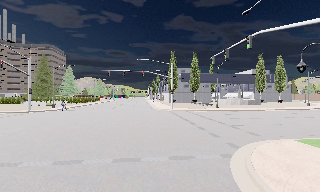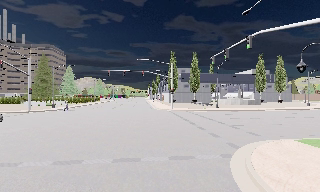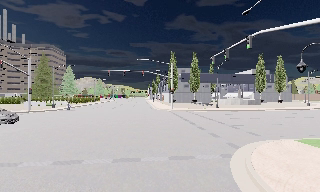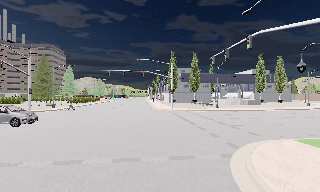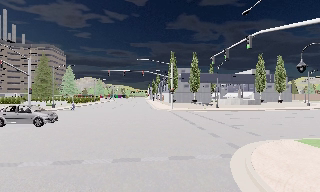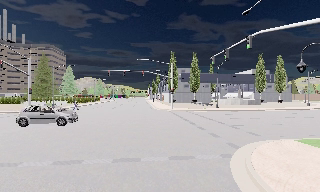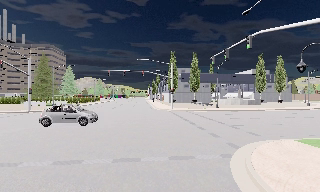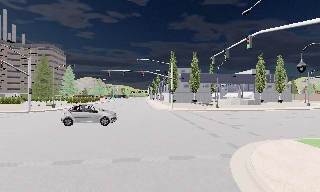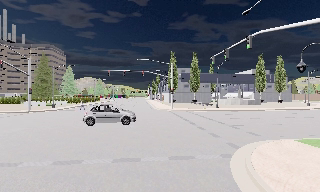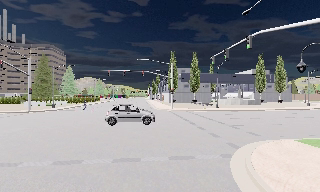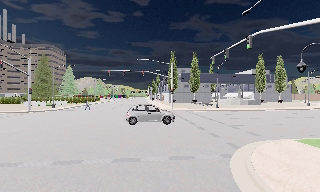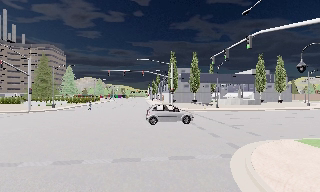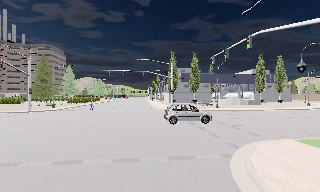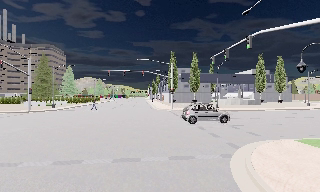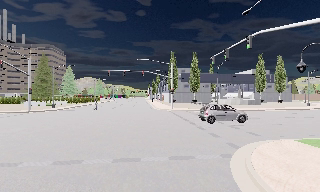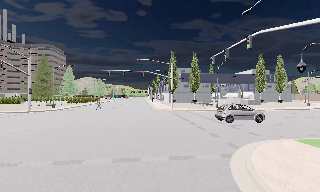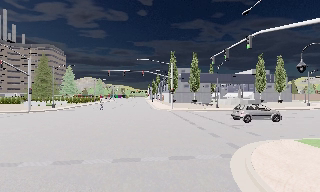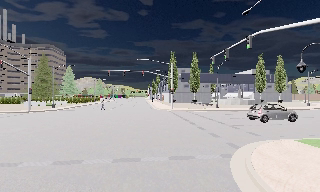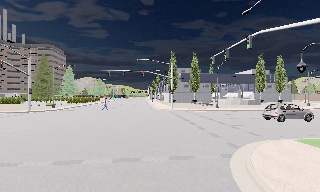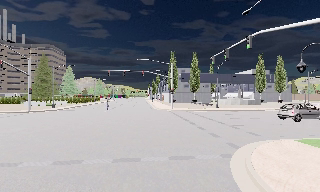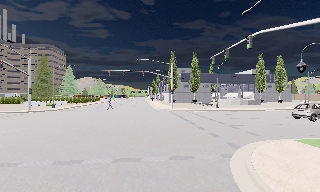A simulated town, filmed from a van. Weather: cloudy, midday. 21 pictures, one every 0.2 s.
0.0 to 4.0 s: The camera keeps its place and its aim.
The film runs forward here.
